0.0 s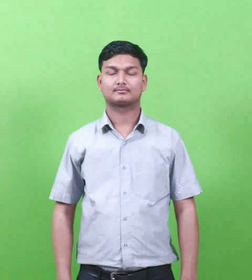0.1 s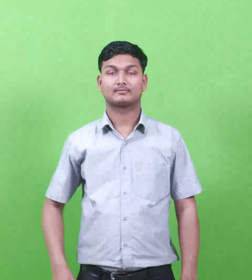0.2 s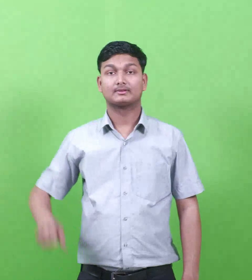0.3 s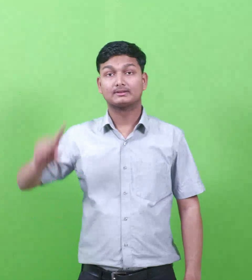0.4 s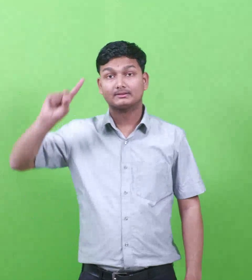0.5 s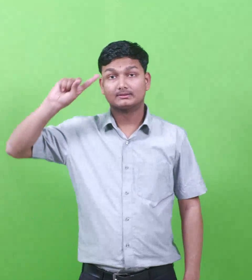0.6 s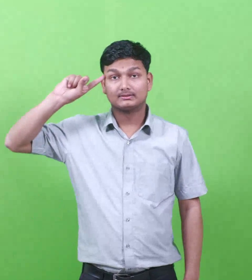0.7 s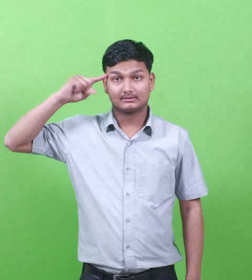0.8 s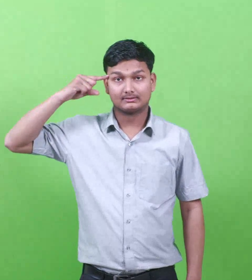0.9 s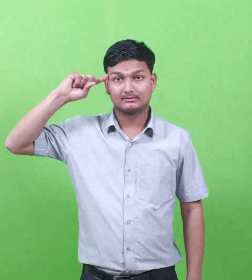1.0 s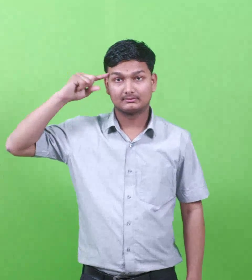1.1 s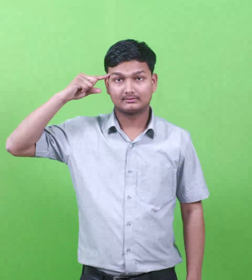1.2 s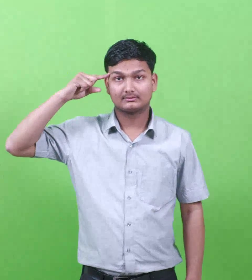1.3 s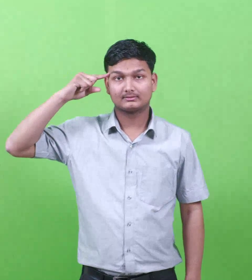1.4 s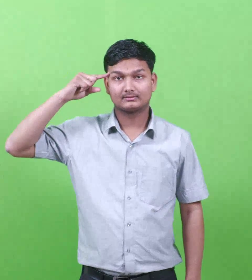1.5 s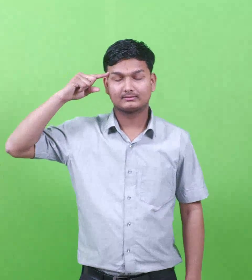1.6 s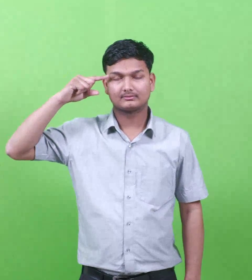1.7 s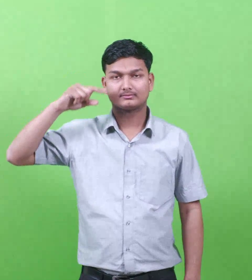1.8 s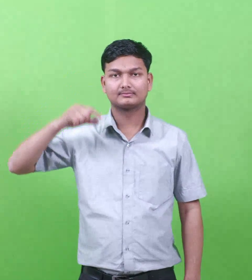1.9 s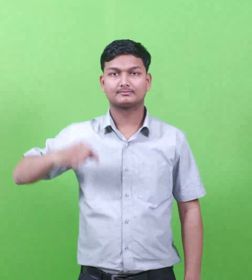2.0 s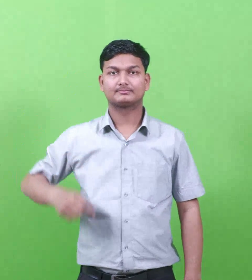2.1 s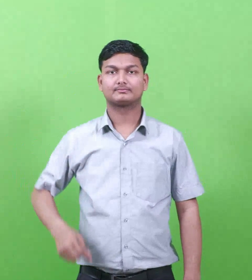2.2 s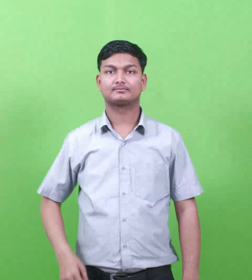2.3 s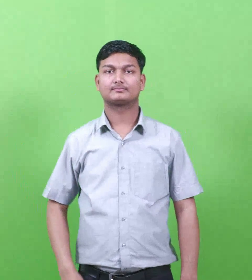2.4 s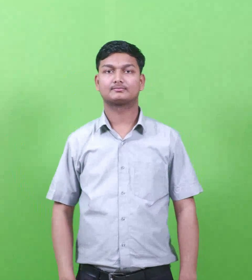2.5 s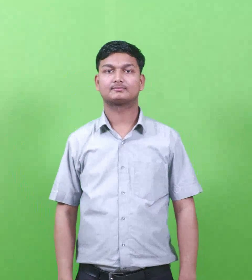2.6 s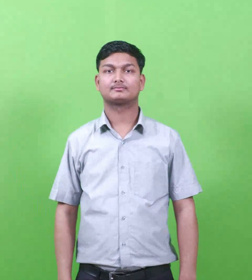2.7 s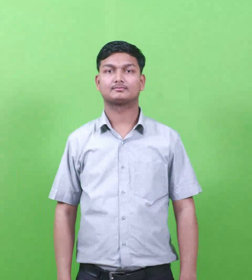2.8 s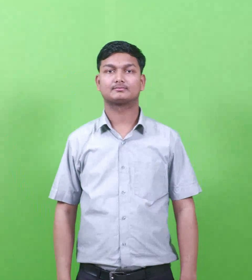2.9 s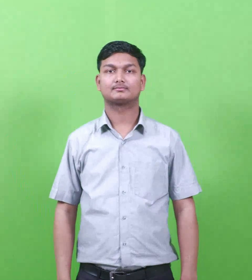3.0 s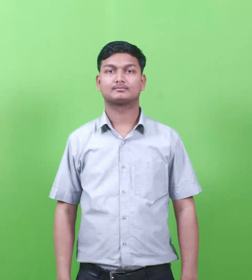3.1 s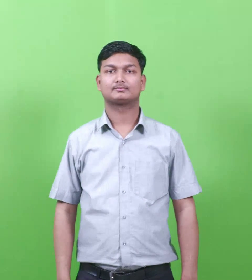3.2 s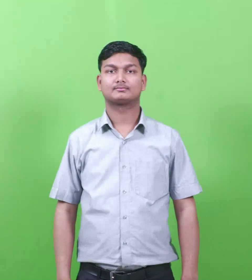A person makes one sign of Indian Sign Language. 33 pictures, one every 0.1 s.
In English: samaria
